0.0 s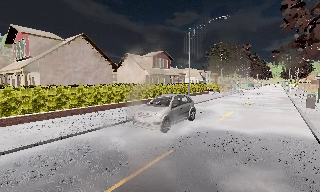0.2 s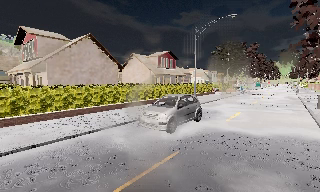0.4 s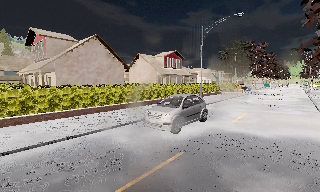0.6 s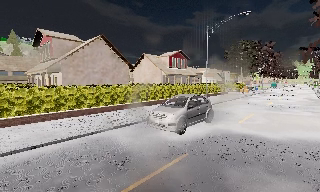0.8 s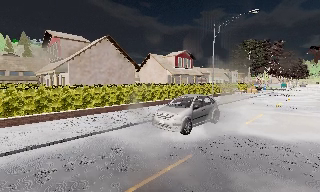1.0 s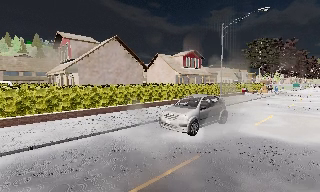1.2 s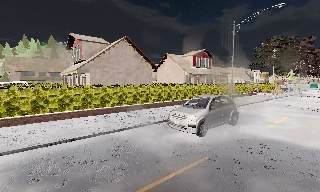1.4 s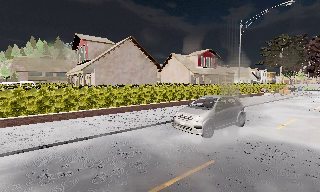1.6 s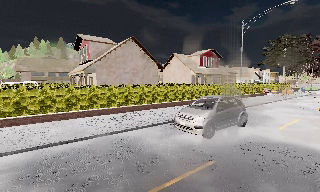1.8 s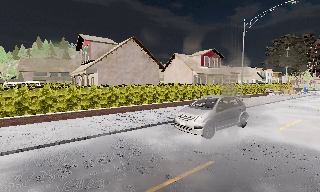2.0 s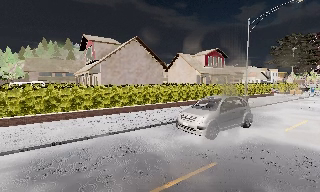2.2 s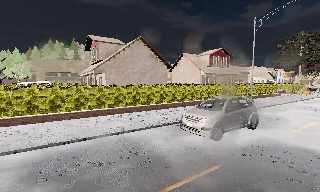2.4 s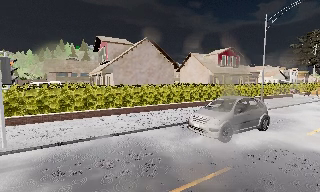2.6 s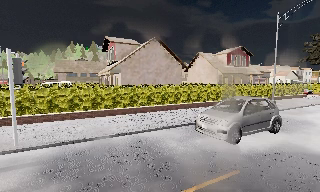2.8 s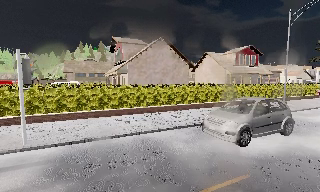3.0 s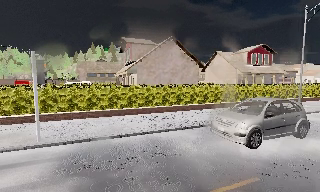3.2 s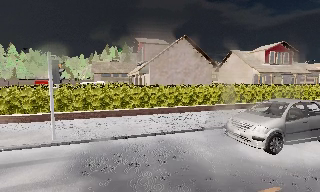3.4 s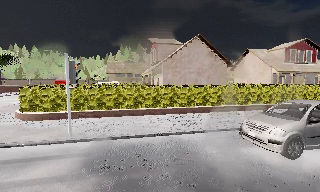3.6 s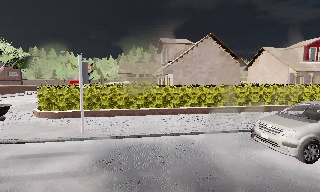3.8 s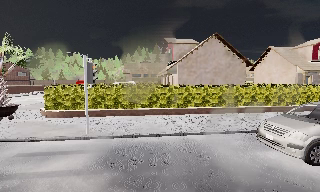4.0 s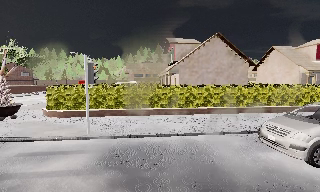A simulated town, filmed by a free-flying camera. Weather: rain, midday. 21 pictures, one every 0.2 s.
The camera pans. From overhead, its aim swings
counterclockwise.
The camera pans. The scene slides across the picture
to the right.
0.0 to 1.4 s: The scene slides to the right, as the camera pans about 15 degrees to its left.
1.4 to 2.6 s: The camera shifts only a little, or ends up much as it began.
2.6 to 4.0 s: The scene slides to the right, as the camera pans about 20 degrees to its left.
The film runs forward here.
